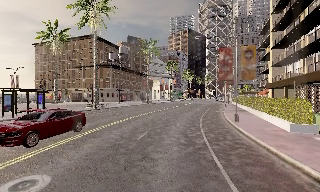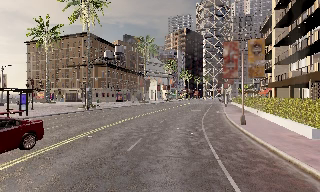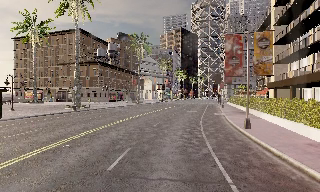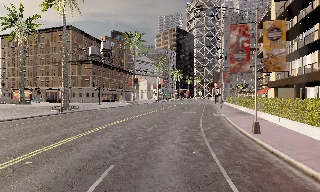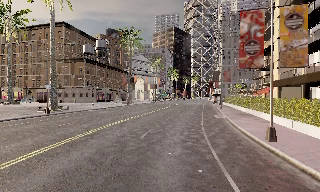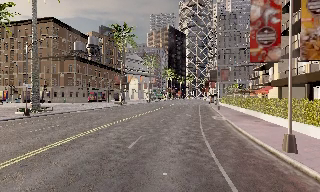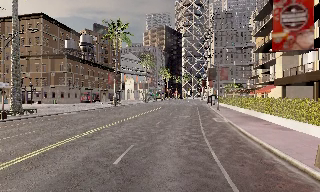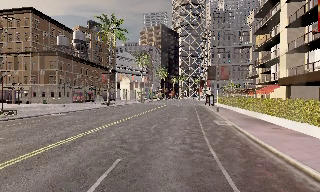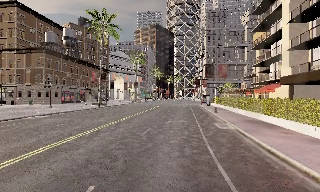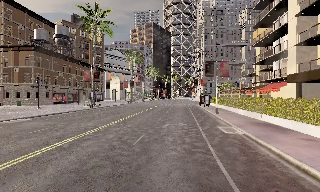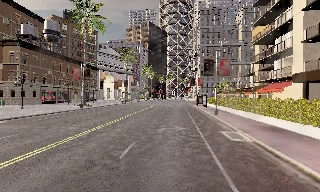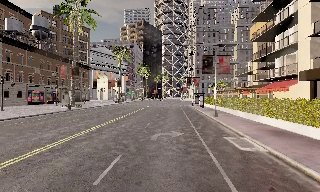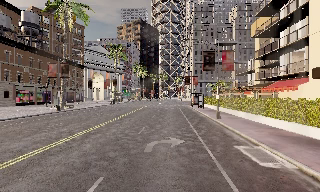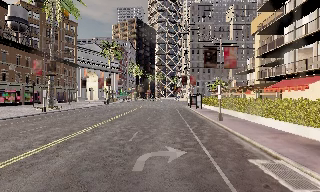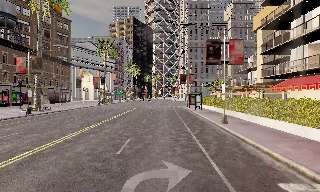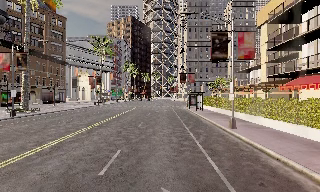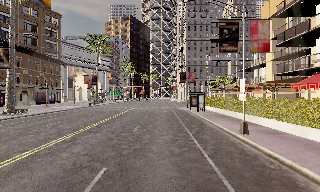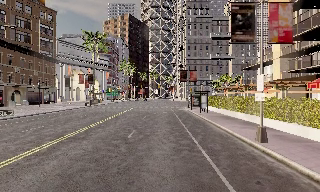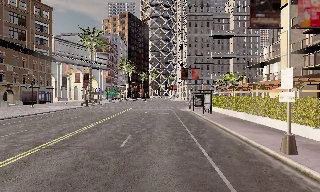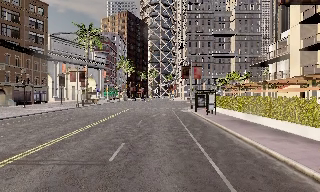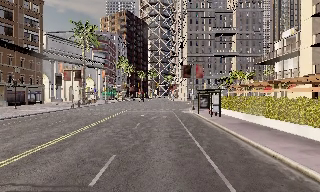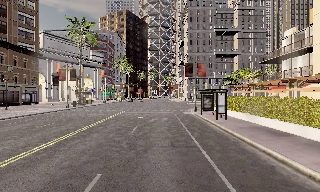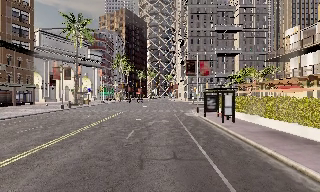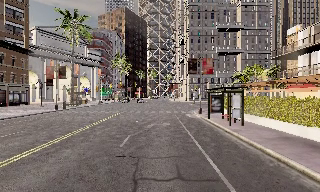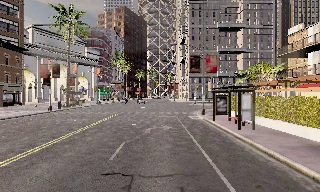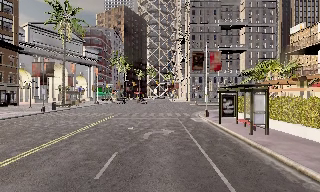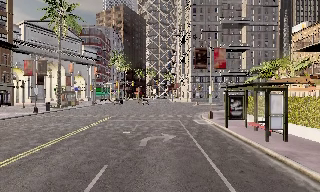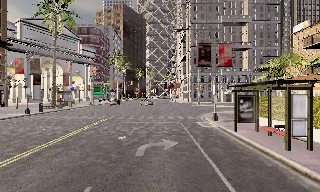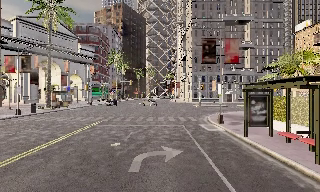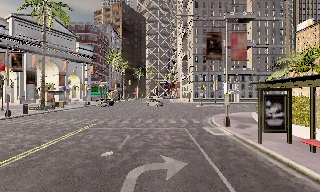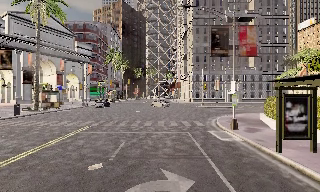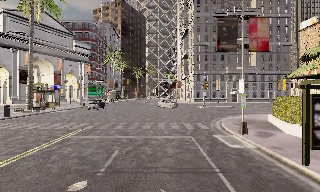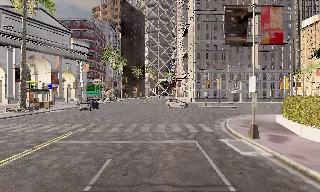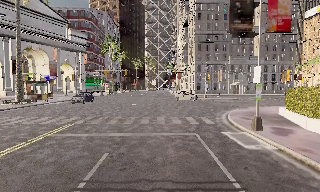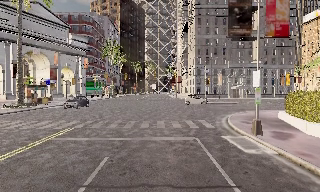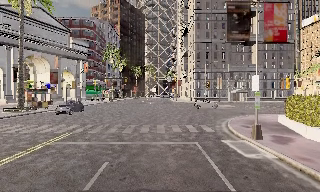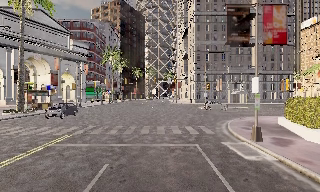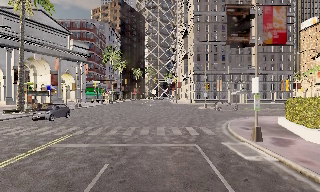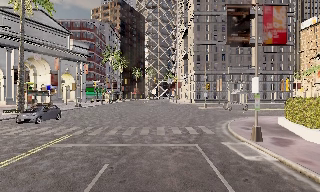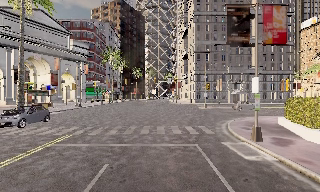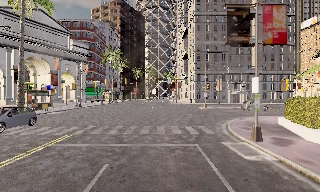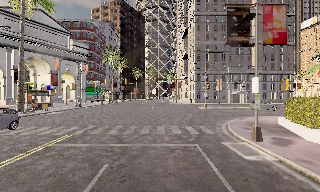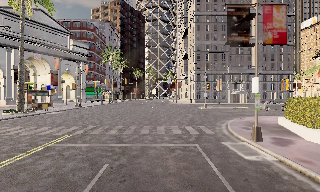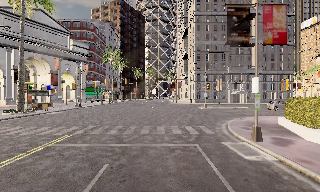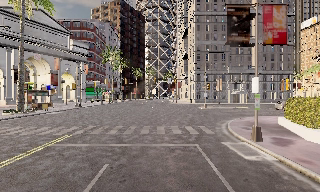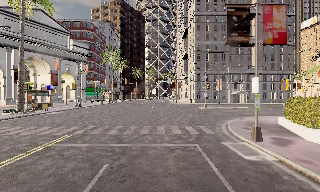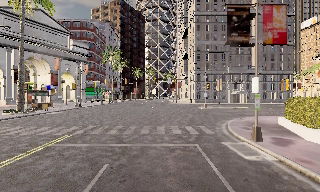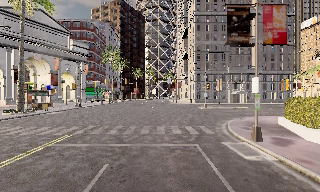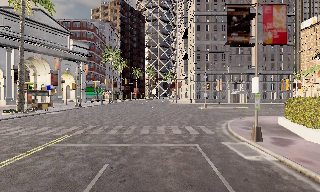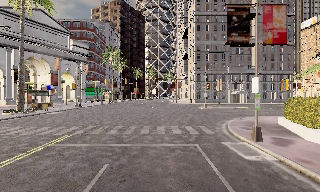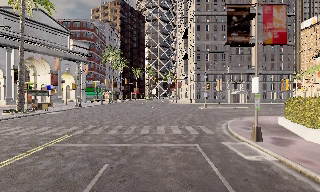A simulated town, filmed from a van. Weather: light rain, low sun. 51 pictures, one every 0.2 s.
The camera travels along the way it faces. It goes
forward.
0.0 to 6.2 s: The camera pans to its right, which is clockwise from overhead, by about 20 degrees. It travels forward, about 45 m, so what stands in front looms larger.
6.2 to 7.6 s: The camera travels forward, about 1.5 m, so what stands in front looms larger. It loses speed.
7.6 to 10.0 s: The camera keeps its place and its aim.
The film runs forward here.
